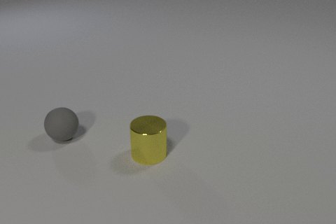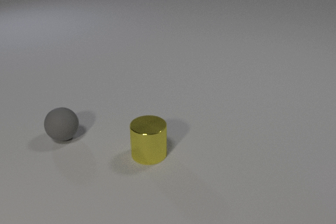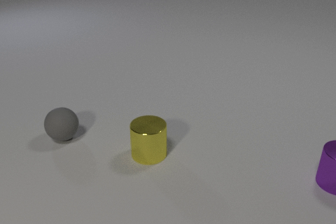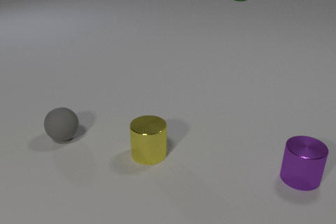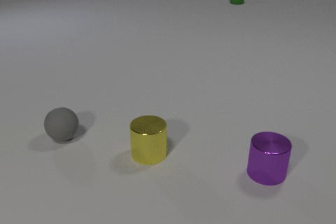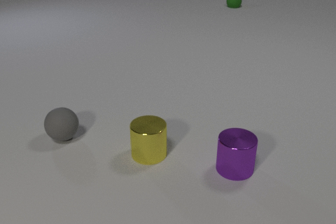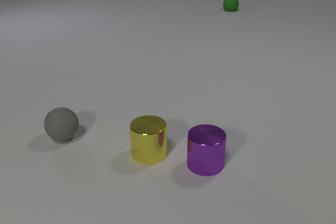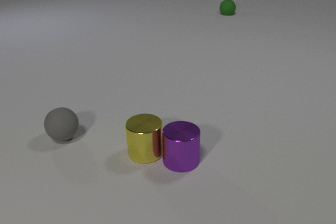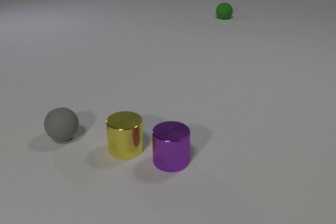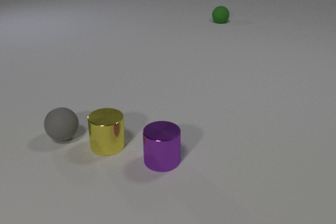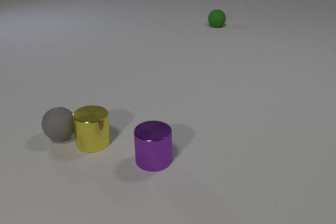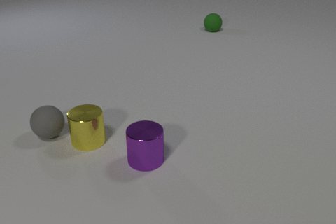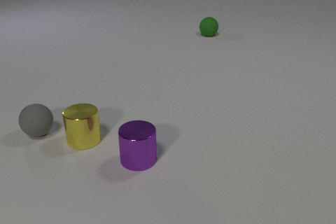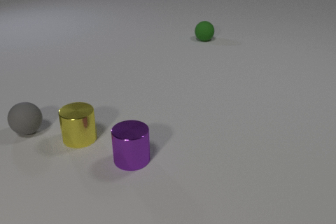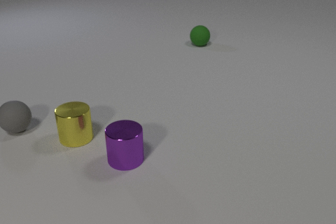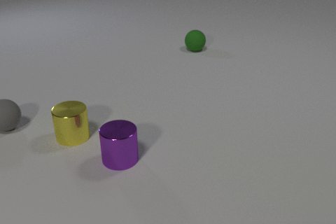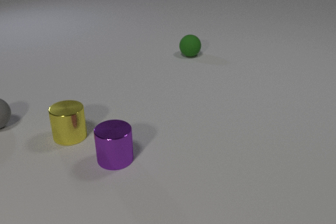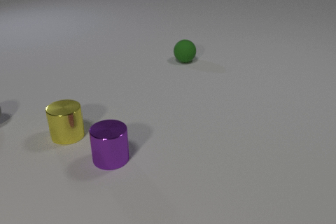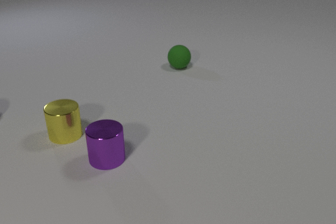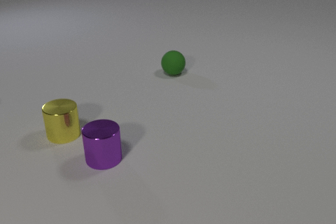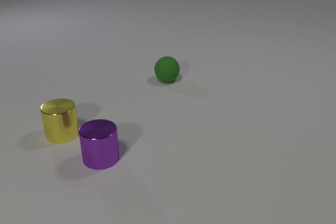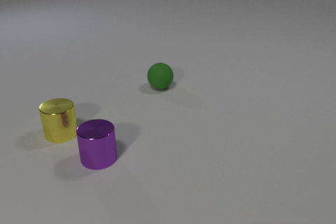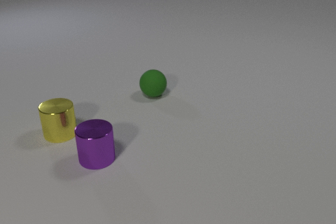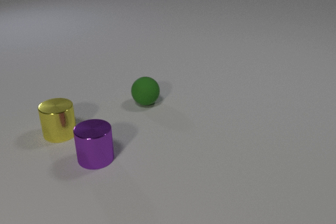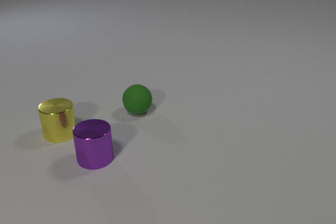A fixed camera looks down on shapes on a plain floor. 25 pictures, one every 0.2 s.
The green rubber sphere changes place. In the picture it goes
toward the camera.
The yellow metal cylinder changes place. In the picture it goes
to the left.
0.0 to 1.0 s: The purple metal cylinder comes in at the right edge, slides to the left. The green rubber sphere comes in at the top edge, rolls toward the camera.
1.0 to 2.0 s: The purple metal cylinder slides to the left. The yellow metal cylinder slides to the left and away from the camera. The green rubber sphere rolls toward the camera. The purple metal cylinder and the yellow metal cylinder collide. The yellow metal cylinder and the gray rubber sphere collide.
2.0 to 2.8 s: The purple metal cylinder slides to the left. The yellow metal cylinder slides to the left and away from the camera. The green rubber sphere rolls toward the camera. The gray rubber sphere rolls to the left and away from the camera.
2.8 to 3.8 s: The purple metal cylinder slides to the left. The yellow metal cylinder slides to the left and away from the camera. The green rubber sphere rolls toward the camera. The gray rubber sphere rolls to the left and away from the camera, leaves at the left edge.
3.8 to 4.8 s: The purple metal cylinder slides to the left. The green rubber sphere rolls toward the camera and to the left.
What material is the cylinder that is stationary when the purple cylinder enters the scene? metal.
How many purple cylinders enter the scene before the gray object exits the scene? 1.
How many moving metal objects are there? 2.
